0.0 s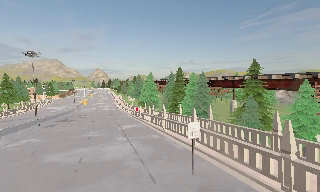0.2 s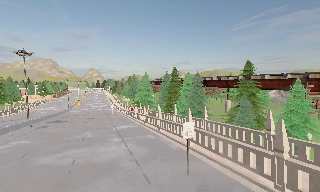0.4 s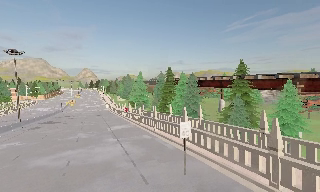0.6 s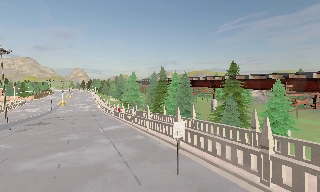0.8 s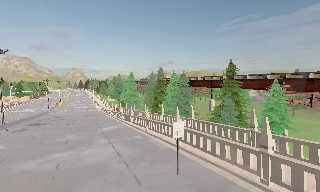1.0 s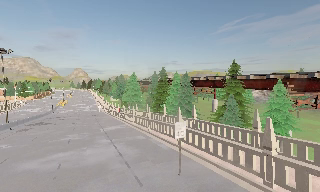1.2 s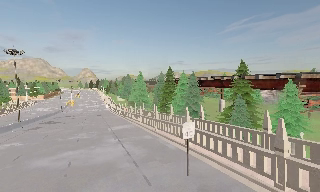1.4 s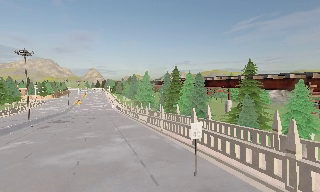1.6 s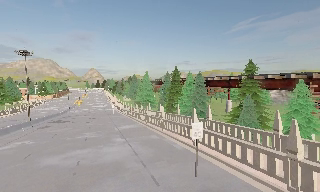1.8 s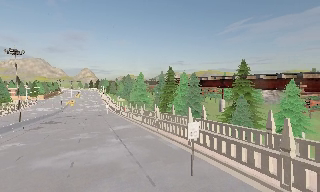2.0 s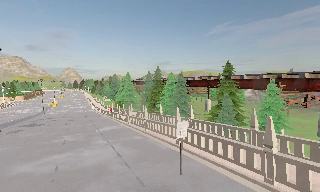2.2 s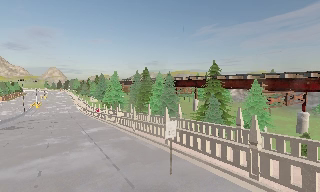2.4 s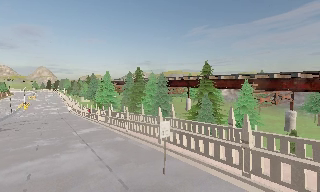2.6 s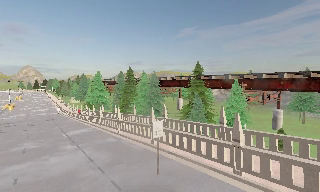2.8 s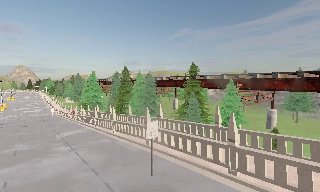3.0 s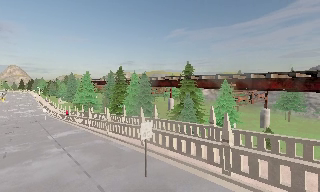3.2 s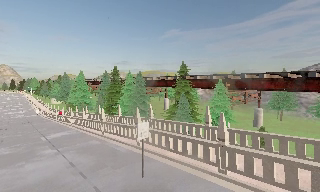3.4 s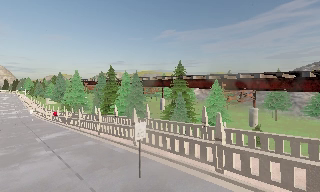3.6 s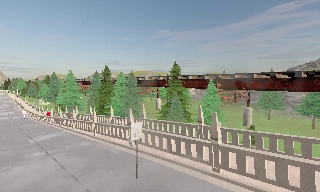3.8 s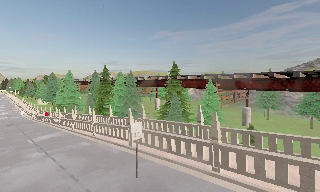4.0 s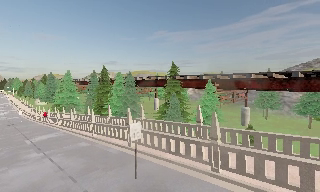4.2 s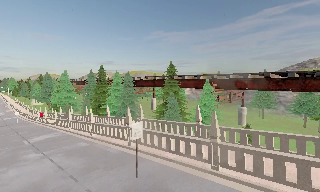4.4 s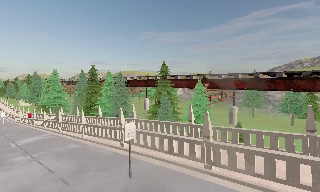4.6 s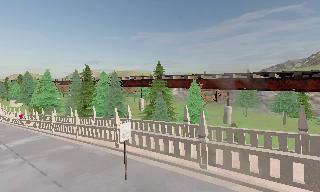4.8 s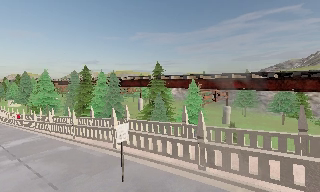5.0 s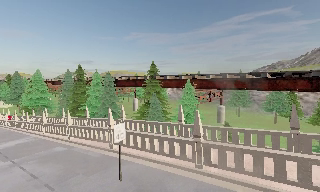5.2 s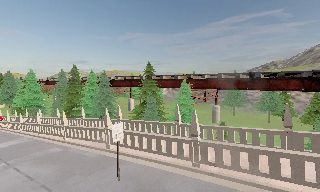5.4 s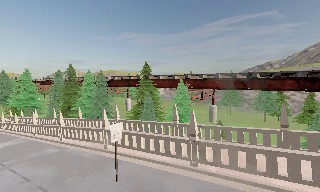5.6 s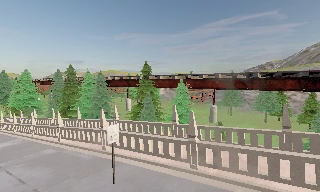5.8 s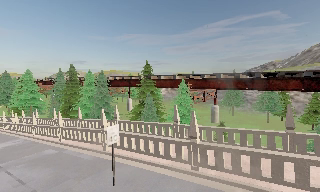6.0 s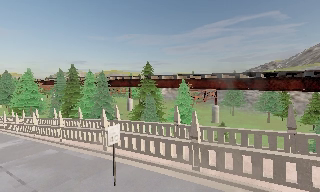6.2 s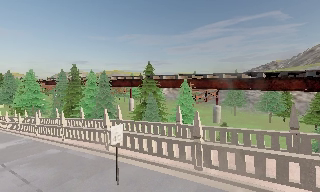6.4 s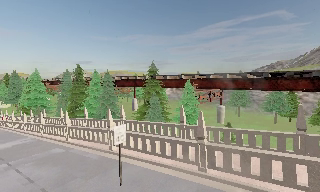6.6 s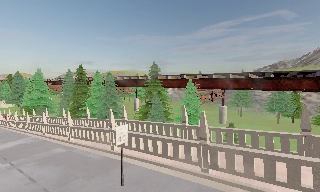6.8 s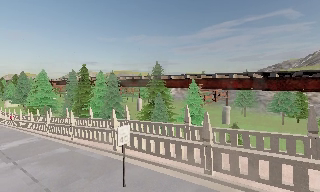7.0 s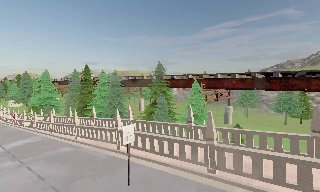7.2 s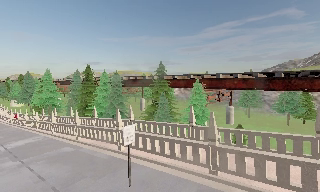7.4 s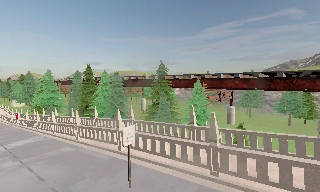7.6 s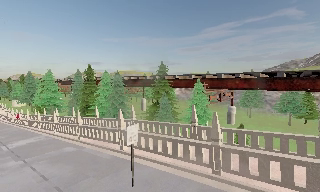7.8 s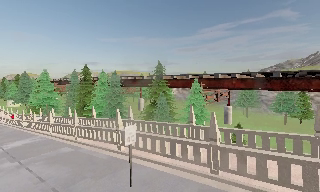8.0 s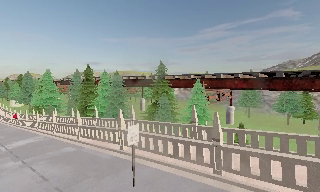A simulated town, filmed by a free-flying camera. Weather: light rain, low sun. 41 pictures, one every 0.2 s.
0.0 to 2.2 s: The scene slides to the left, as the camera pans about 15 degrees to its right. It travels to its left, about 0.5 m.
2.2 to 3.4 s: The camera pans to its right, which is clockwise from overhead, by about 10 degrees.
3.4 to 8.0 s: The camera travels to its left and forward, about 1 m.
The film runs forward here.
